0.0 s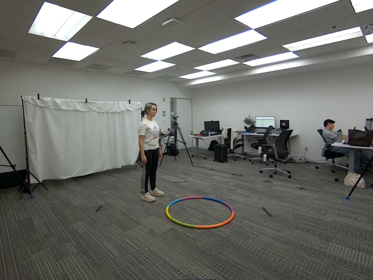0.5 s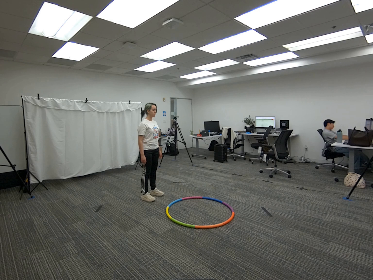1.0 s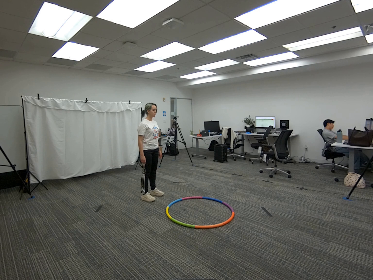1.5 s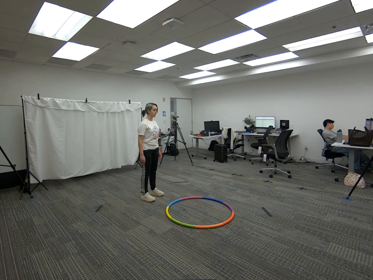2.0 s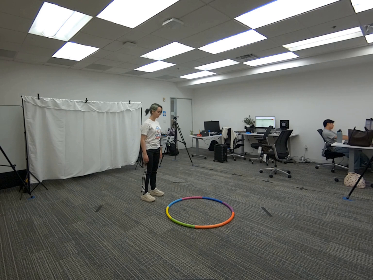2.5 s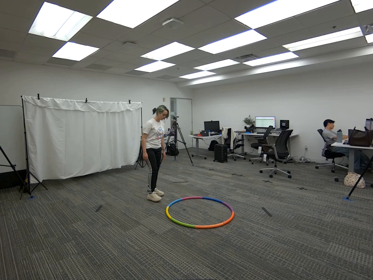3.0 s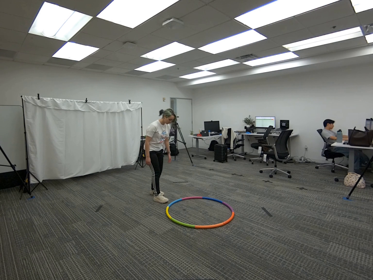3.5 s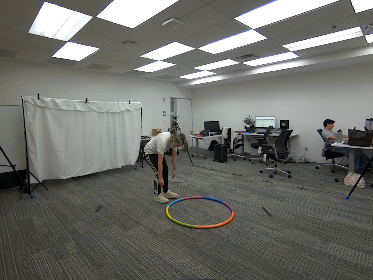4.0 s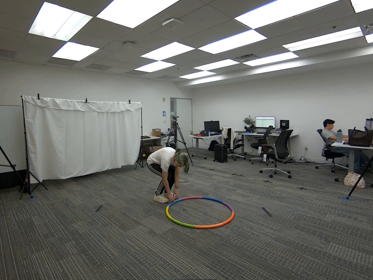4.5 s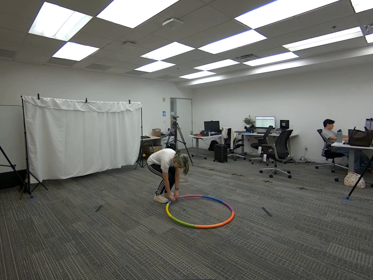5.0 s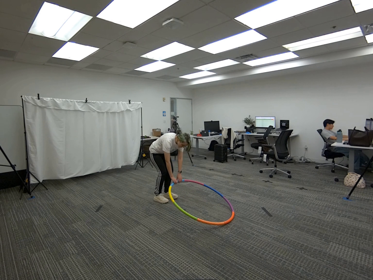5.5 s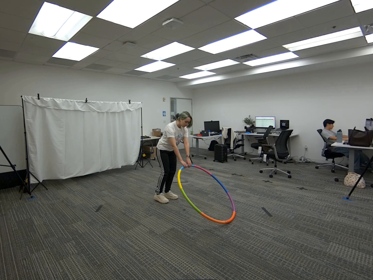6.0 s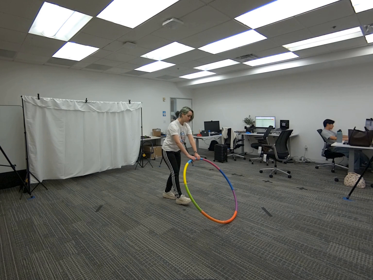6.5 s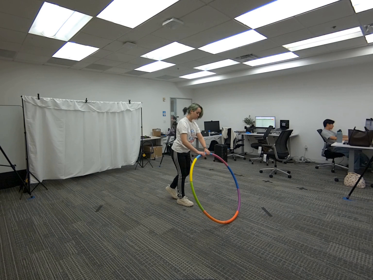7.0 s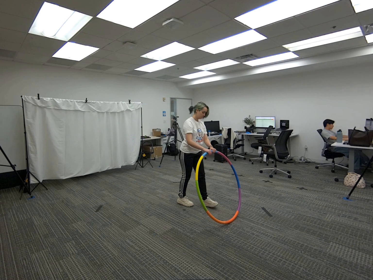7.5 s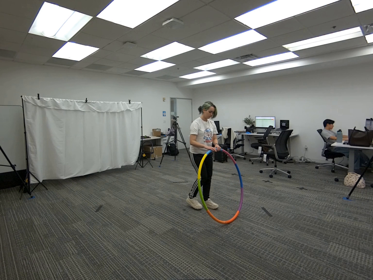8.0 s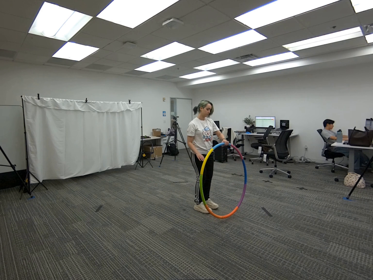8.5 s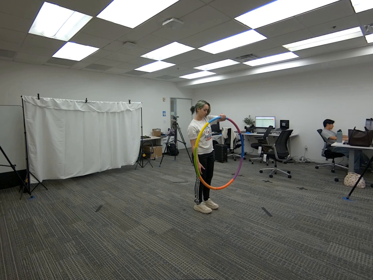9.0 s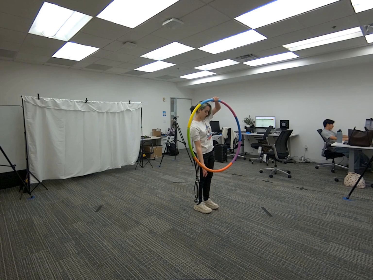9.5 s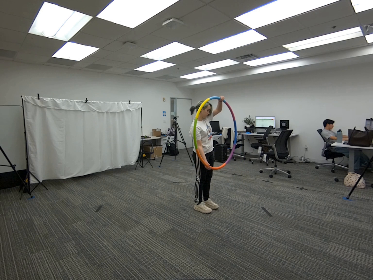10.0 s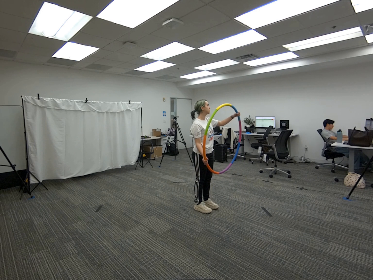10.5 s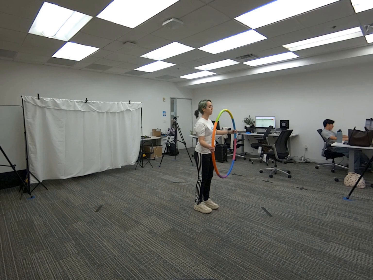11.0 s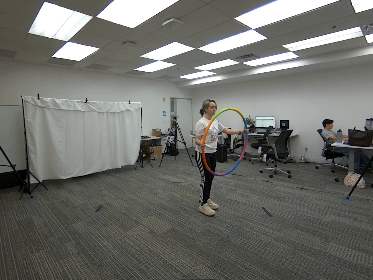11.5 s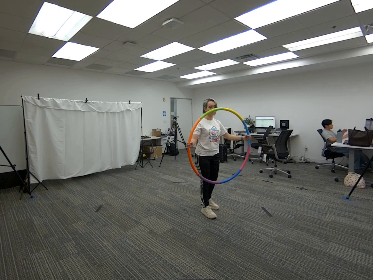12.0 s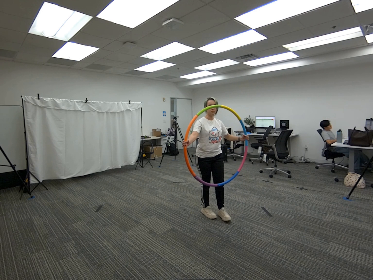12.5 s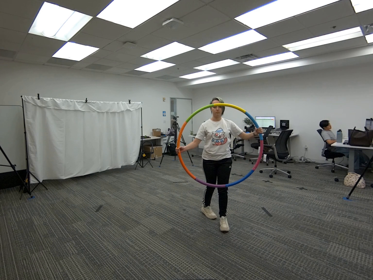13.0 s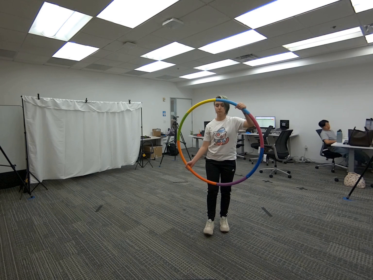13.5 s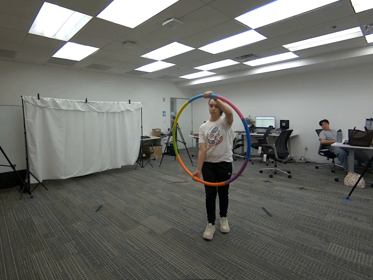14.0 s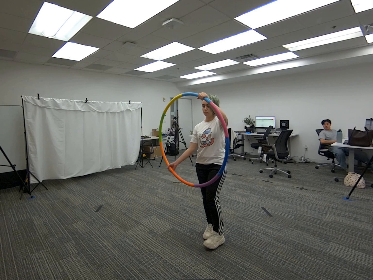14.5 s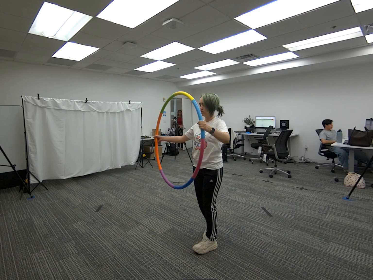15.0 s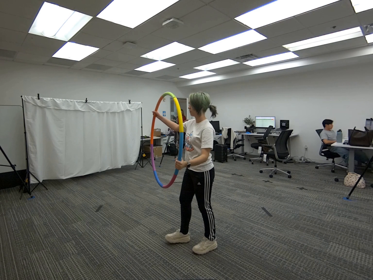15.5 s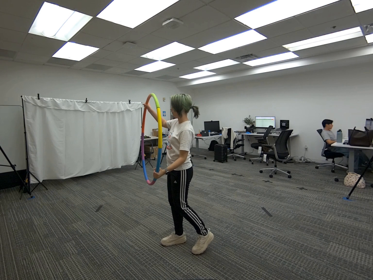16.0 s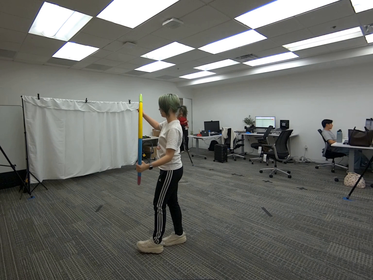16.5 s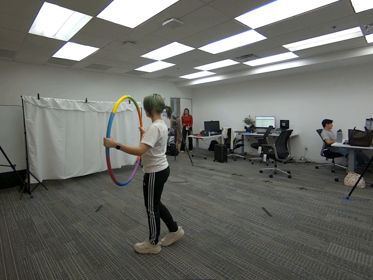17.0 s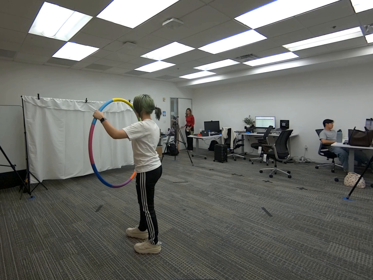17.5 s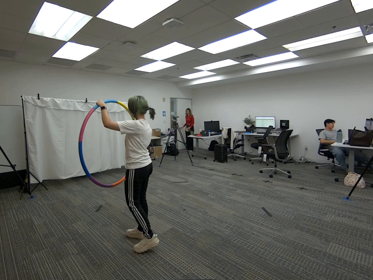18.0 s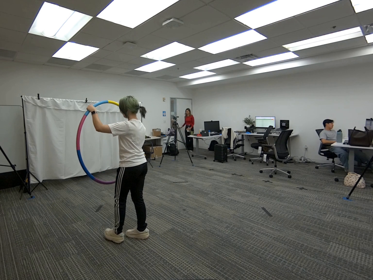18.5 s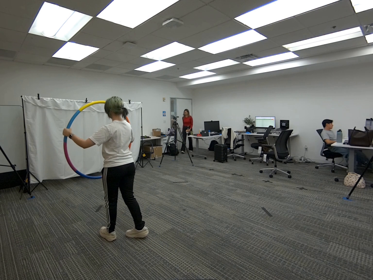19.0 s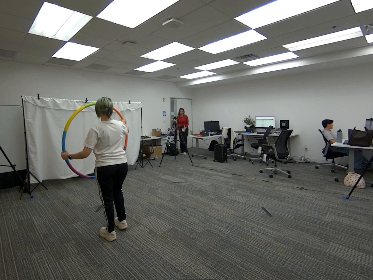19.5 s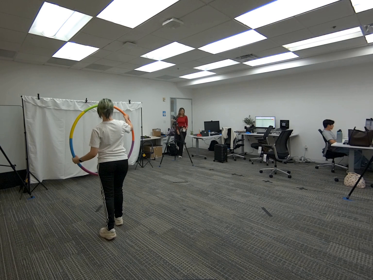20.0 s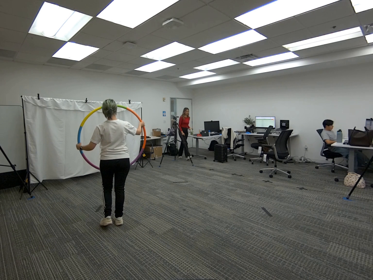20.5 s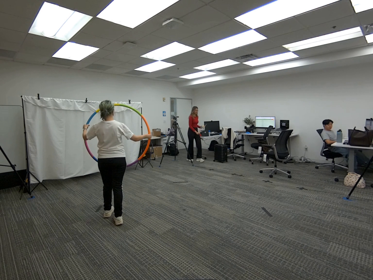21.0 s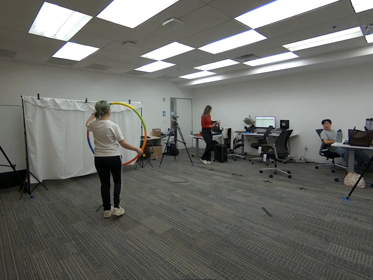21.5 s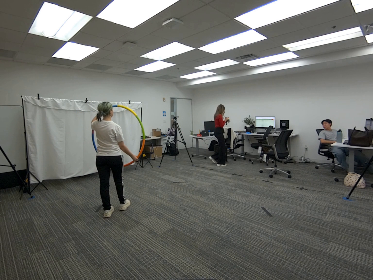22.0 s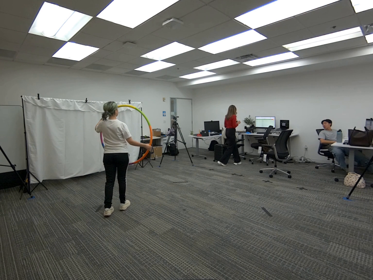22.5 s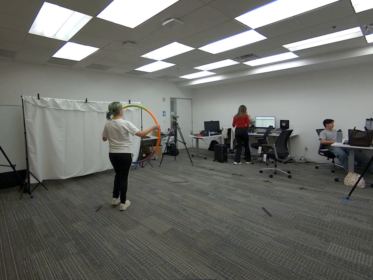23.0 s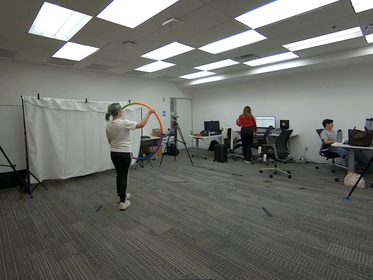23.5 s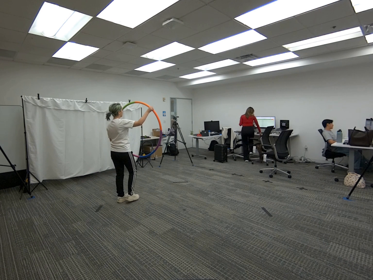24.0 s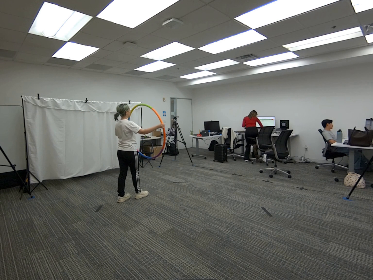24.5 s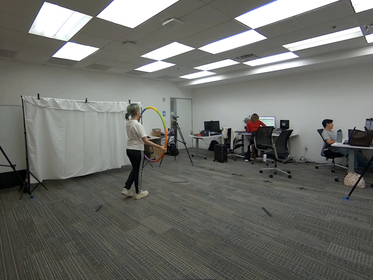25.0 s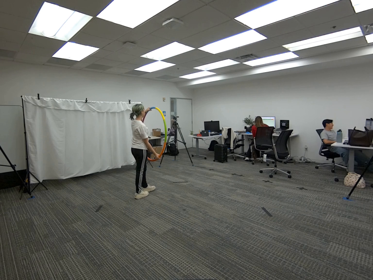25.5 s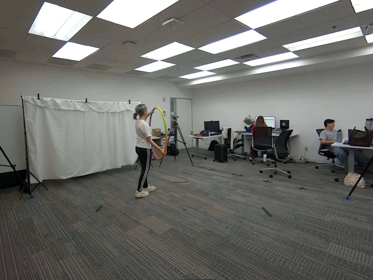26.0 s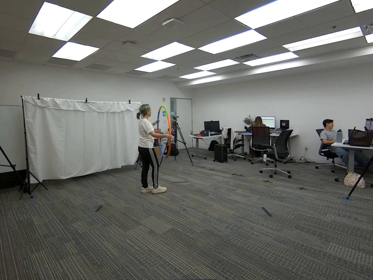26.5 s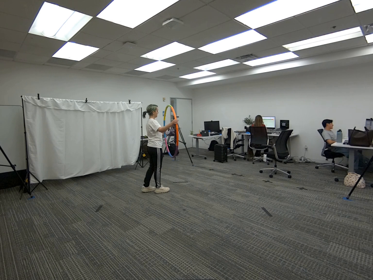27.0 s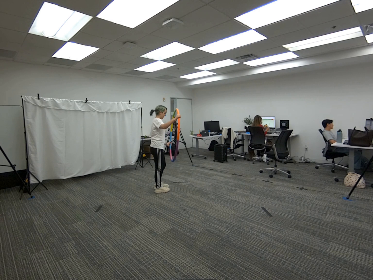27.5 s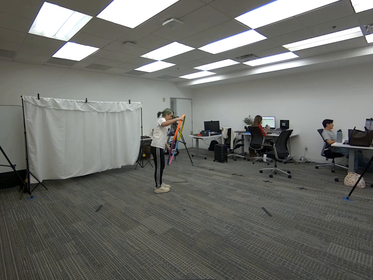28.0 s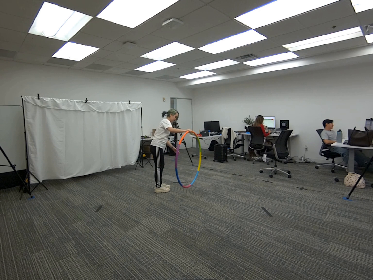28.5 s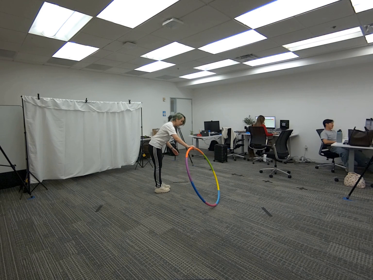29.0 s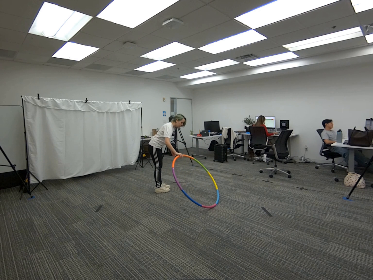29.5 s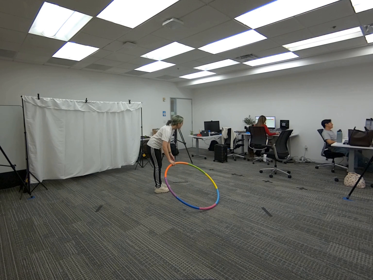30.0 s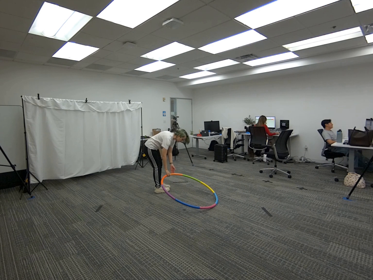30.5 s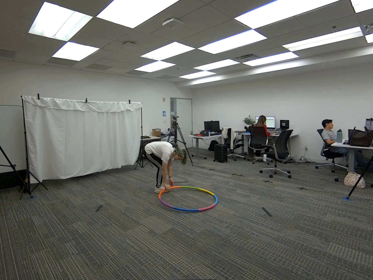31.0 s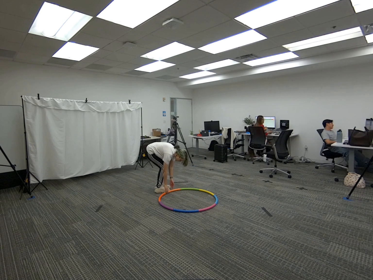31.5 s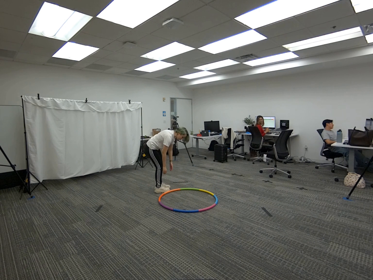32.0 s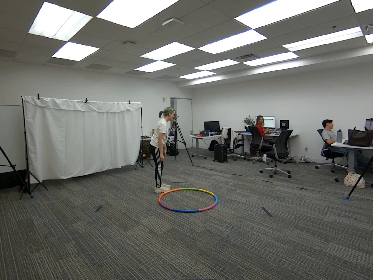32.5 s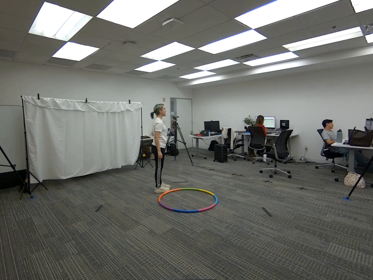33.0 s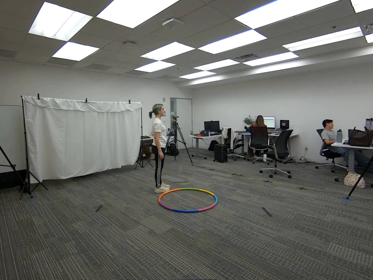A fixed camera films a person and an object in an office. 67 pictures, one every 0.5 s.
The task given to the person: Walk over to the hula hoop and grasp the hula hoop with both hands begin to rotate so that each camera gets a view of the hula hoop. Place down when complete.
